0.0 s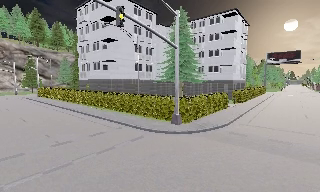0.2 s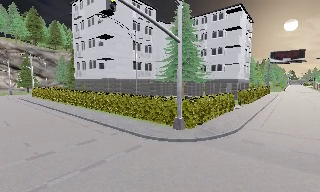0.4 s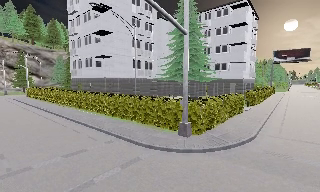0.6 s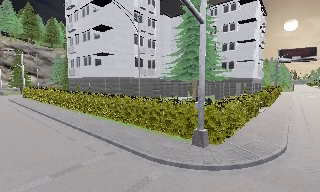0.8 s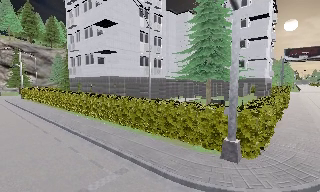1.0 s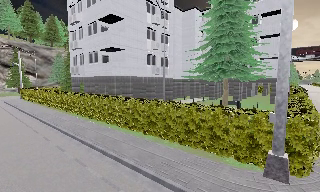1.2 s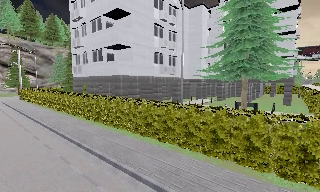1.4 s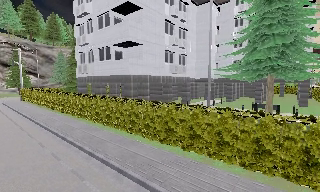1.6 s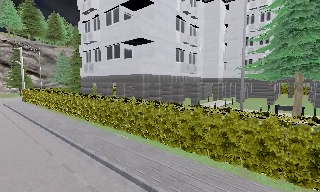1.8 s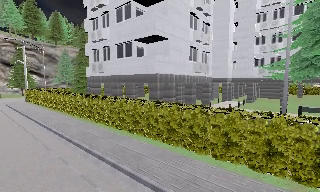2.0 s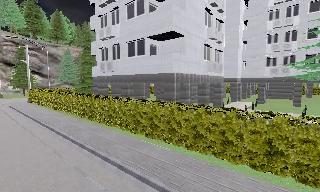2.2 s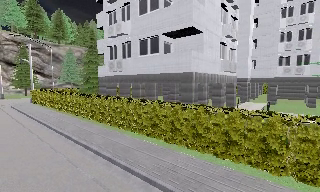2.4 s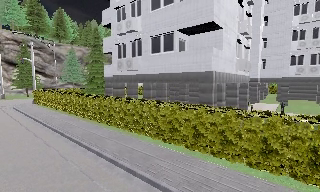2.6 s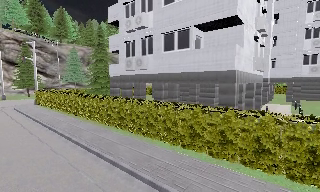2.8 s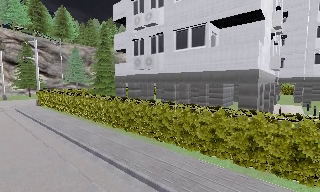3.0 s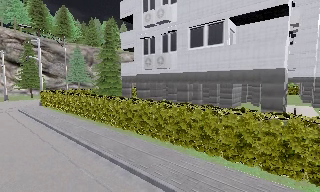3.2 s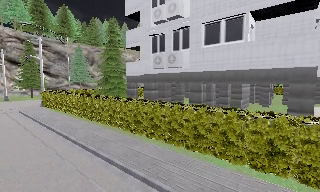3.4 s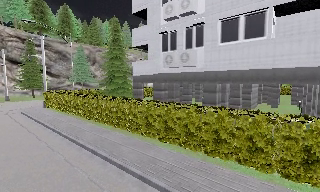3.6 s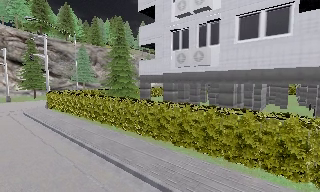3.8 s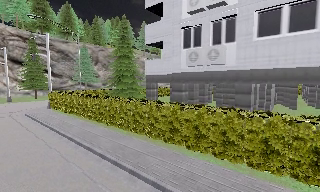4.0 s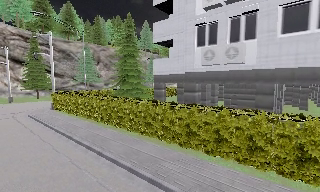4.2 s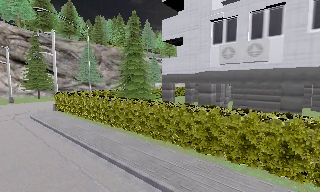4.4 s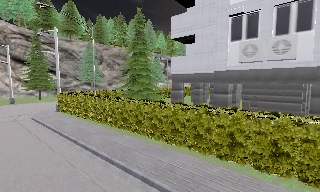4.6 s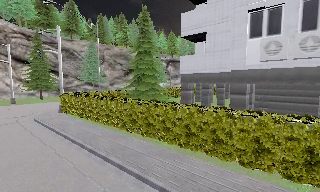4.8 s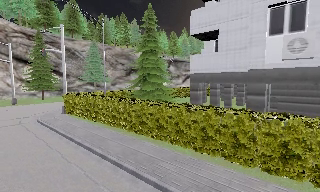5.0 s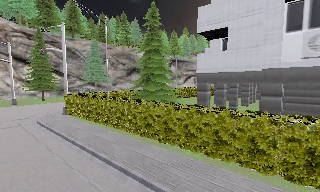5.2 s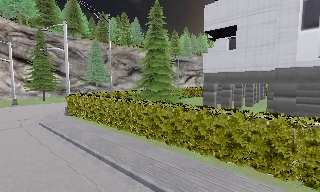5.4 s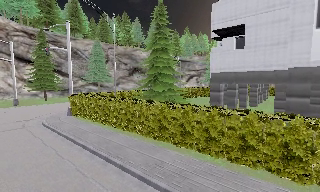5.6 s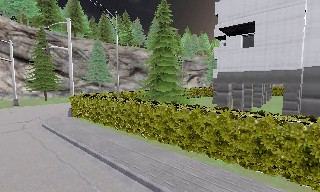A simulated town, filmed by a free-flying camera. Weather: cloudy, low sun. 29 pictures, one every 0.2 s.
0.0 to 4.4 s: The camera travels forward and to its left, about 25 m, so what stands in front looms larger. It loses speed.
4.4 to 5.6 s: The camera travels to its left and forward, about 3.5 m, so close, fixed things drift to the right. It loses speed.
The film runs forward here.
